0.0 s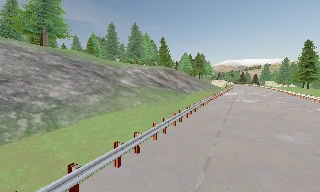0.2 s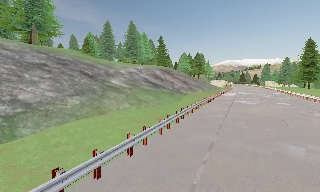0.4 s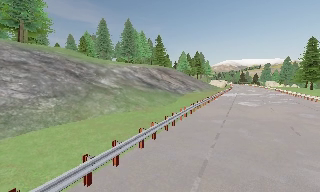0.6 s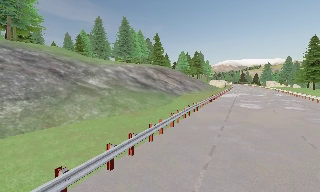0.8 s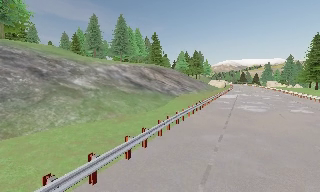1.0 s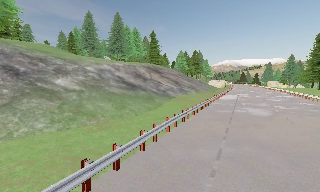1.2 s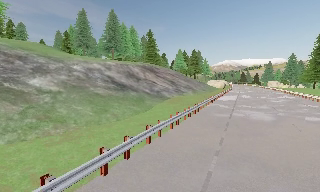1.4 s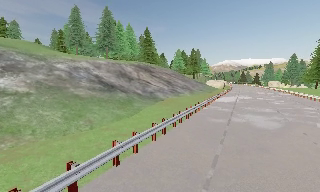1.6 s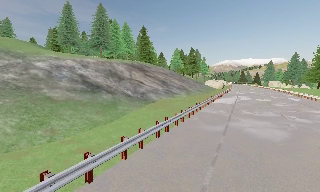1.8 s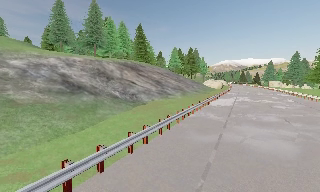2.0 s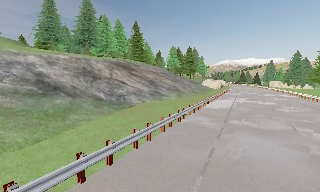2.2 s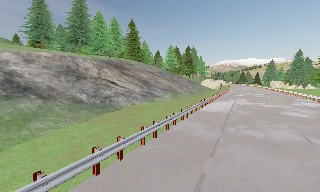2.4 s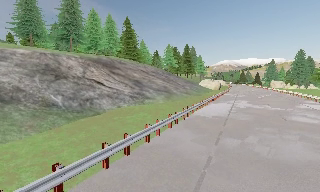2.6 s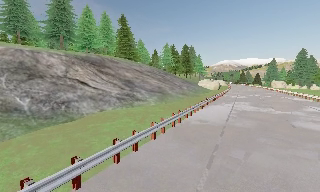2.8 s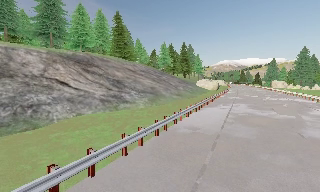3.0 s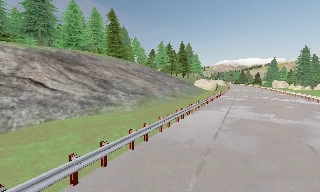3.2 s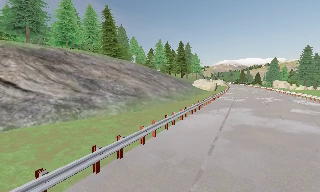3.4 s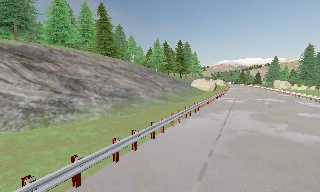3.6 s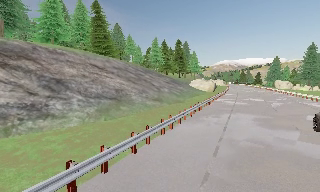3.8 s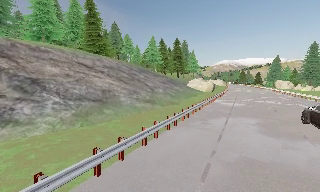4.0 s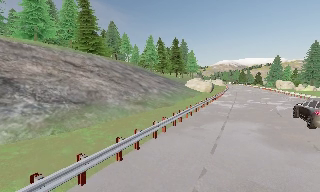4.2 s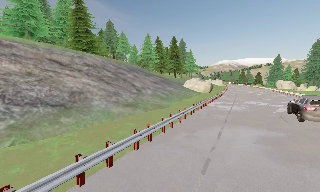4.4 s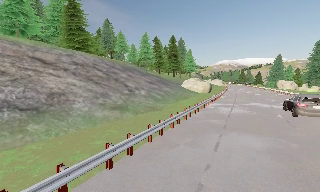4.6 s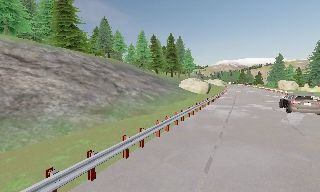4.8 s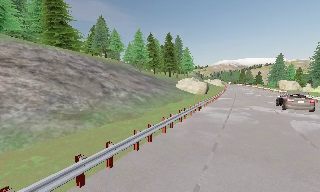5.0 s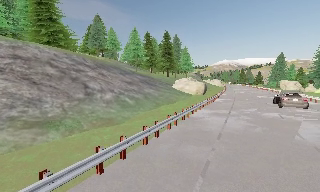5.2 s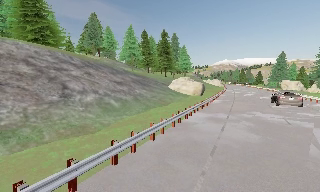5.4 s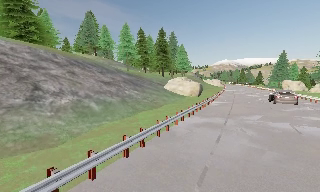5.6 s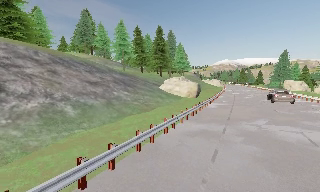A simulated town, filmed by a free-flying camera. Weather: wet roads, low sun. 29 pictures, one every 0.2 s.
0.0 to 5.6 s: The camera travels forward and to its right, about 50 m, so what stands in front looms larger.
The film runs forward here.
